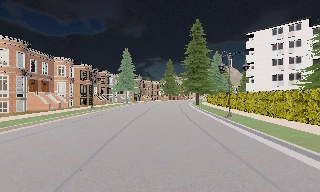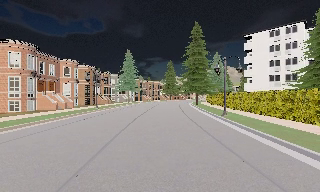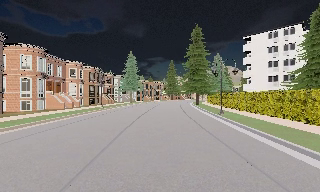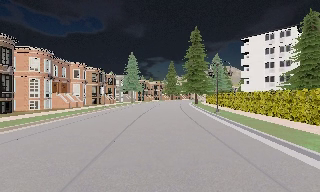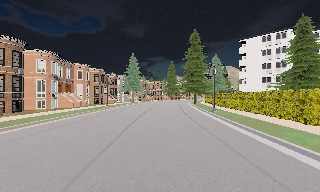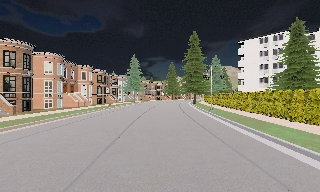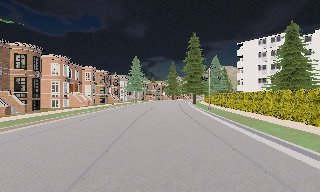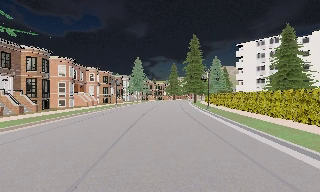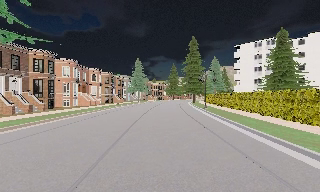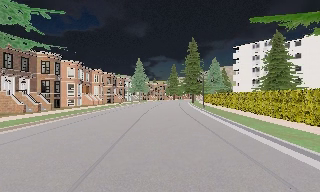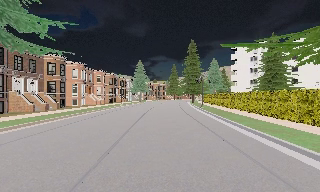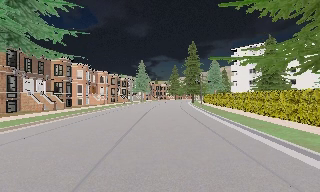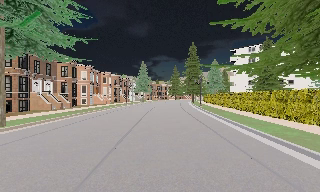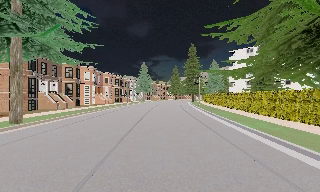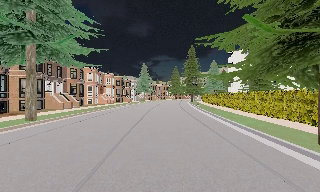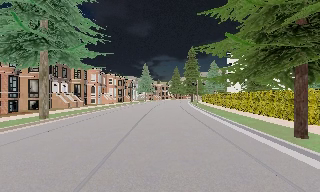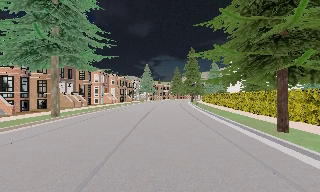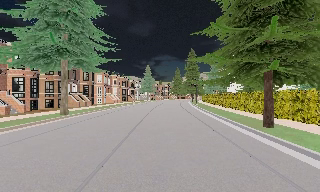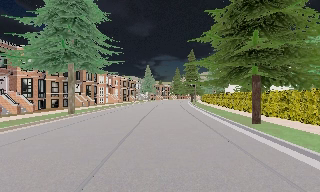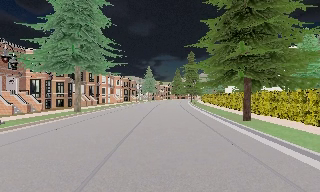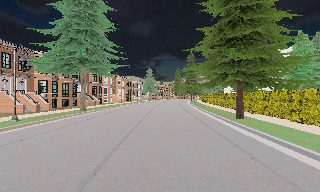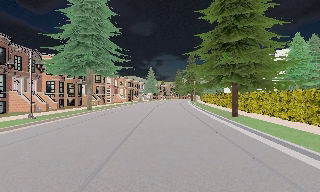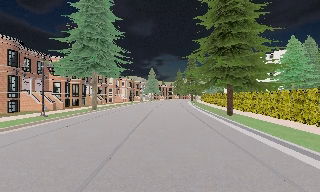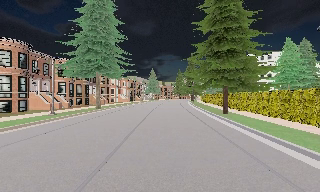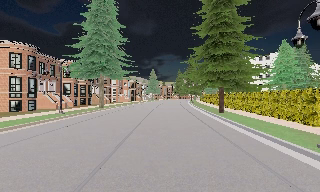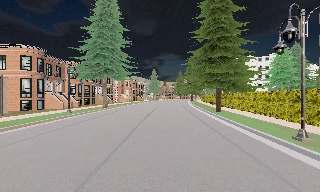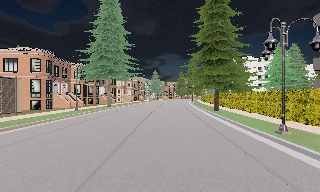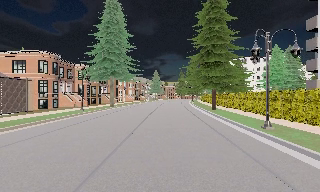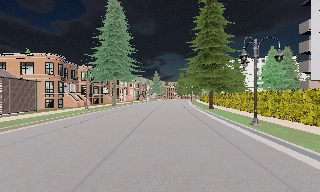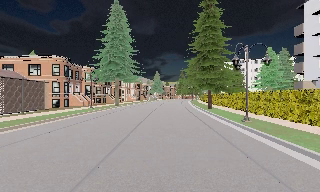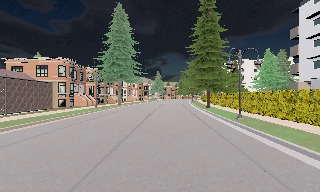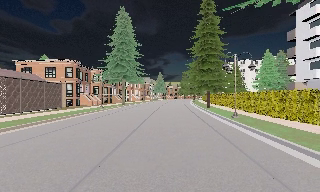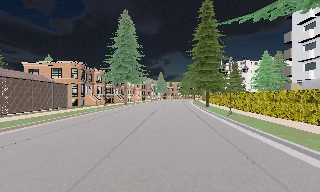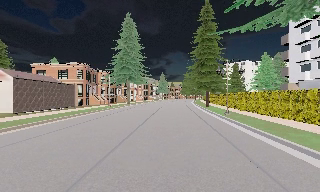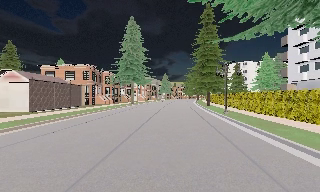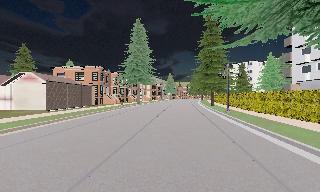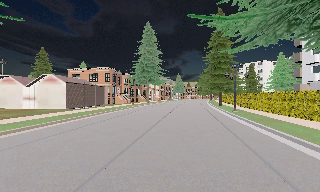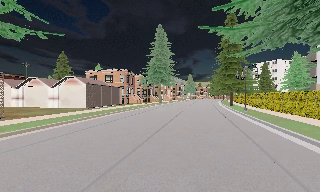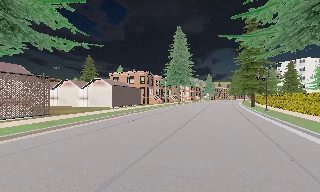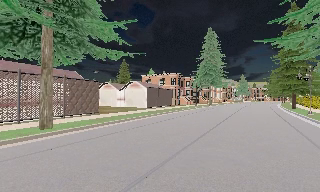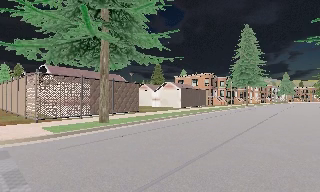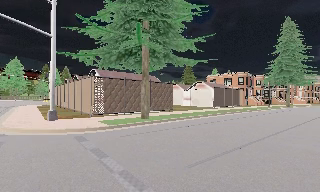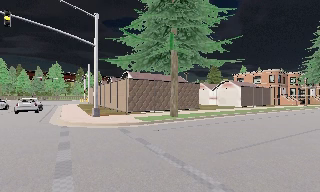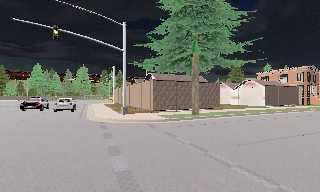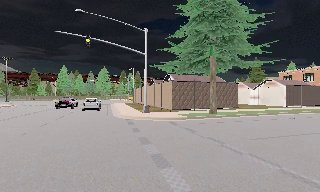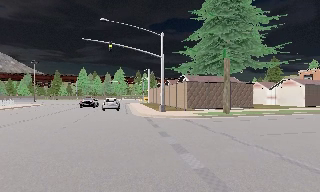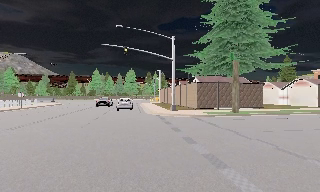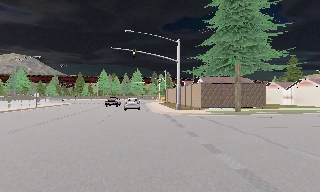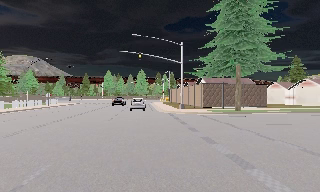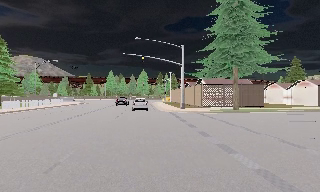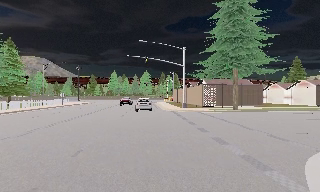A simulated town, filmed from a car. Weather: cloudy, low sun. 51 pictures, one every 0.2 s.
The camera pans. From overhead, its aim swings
counterclockwise.
The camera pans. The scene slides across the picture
to the right.
0.0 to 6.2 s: The camera travels backward, about 30 m, so what stands in front gets smaller.
6.2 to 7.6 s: The scene slides to the right, as the camera pans about 15 degrees to its left. It travels backward, about 7 m, so what stands in front gets smaller.
7.6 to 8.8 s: The scene slides to the right, as the camera pans about 55 degrees to its left. It travels backward and to its left, about 6 m.
8.8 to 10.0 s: The scene slides to the right, as the camera pans about 15 degrees to its left. It travels backward, about 6 m, so what stands in front gets smaller.
The film runs backward here.
